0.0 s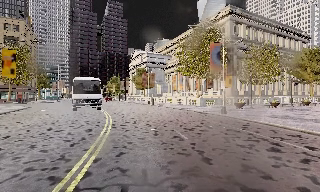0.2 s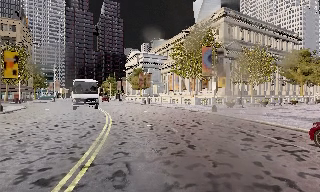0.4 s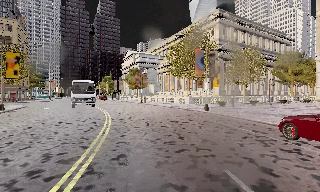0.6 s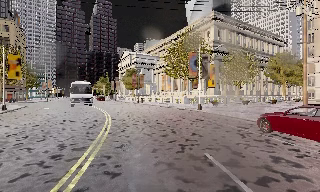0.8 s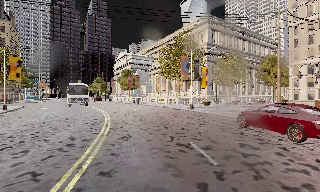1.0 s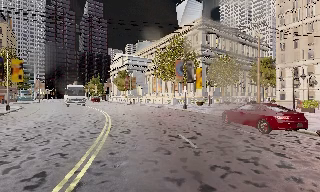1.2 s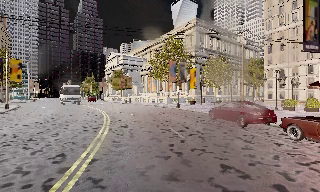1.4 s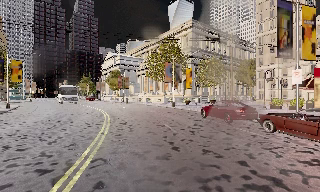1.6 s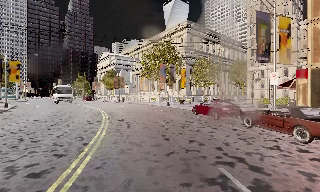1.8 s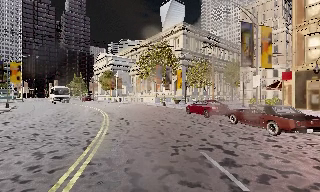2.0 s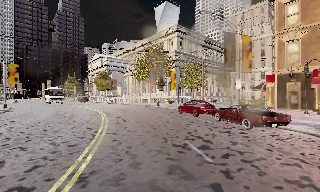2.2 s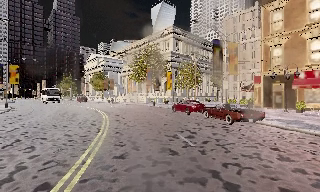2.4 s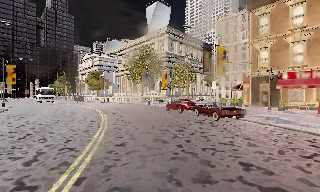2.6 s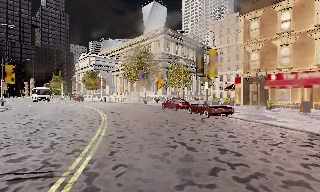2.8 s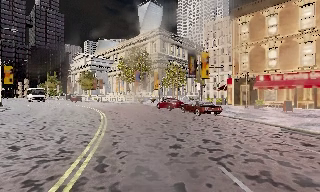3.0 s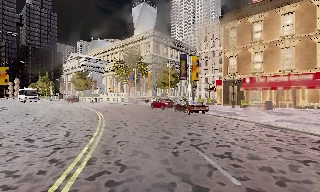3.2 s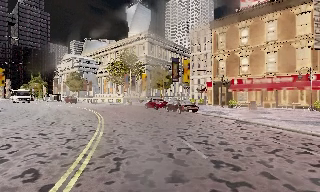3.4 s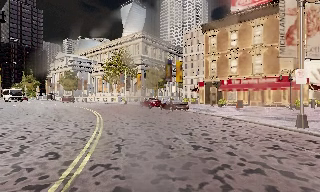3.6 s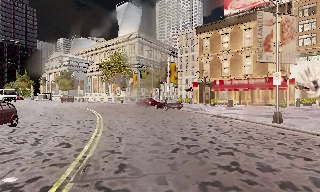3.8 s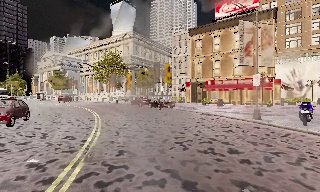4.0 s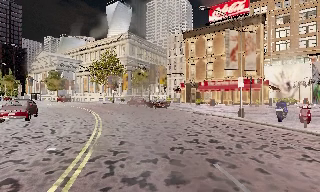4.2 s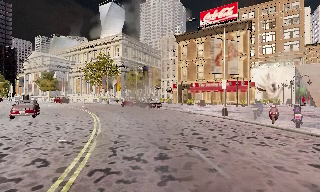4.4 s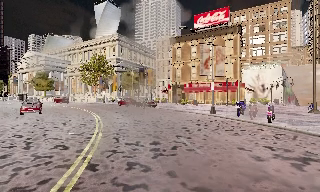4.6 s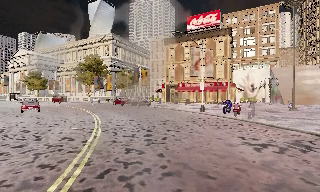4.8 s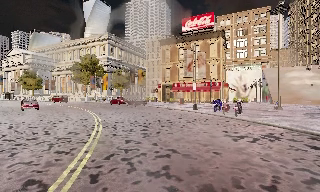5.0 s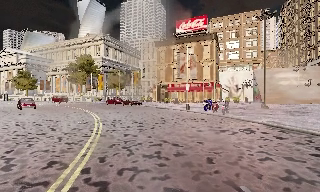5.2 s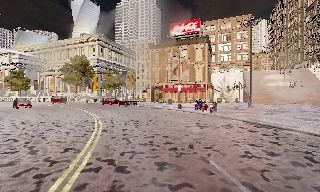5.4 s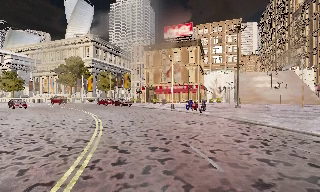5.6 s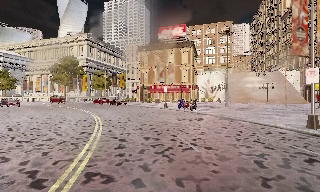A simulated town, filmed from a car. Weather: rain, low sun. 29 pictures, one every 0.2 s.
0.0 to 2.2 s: The camera pans to its right, which is clockwise from overhead, by about 15 degrees. It travels backward, about 13 m, so what stands in front gets smaller.
2.2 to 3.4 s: The camera swings to its right by about 10 degrees, and the scene slides to the left. It travels backward, about 7 m, so what stands in front gets smaller.
3.4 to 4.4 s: The camera travels backward, about 6 m, so what stands in front gets smaller.
4.4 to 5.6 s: The scene slides to the left, as the camera pans about 10 degrees to its right. It travels backward, about 7 m, so what stands in front gets smaller.
The film runs backward here.
